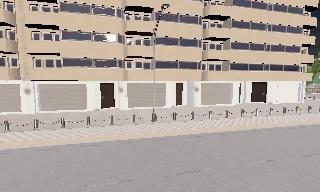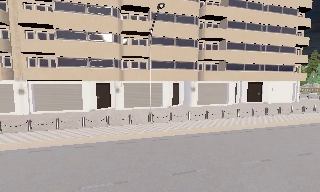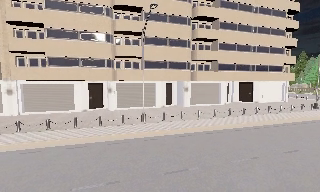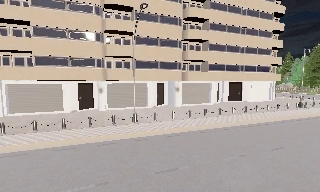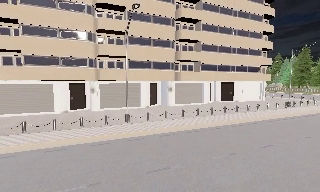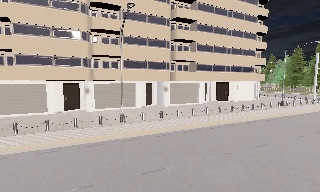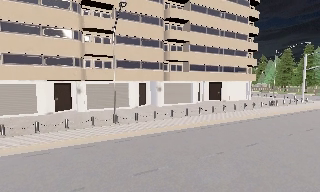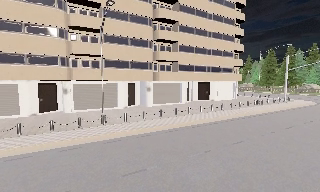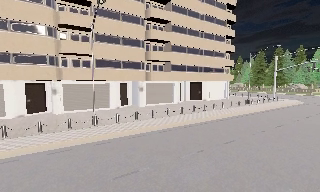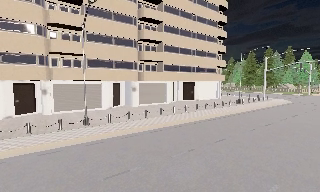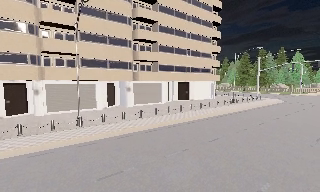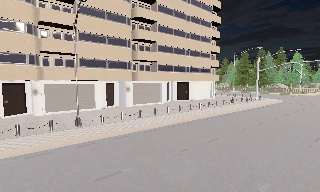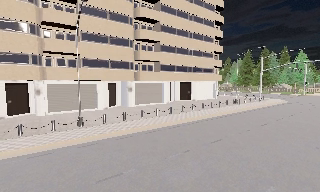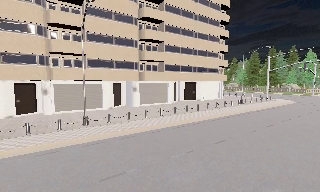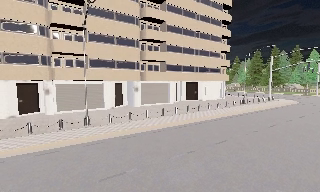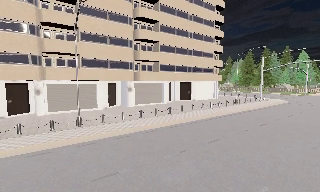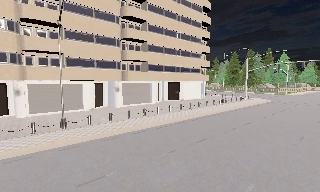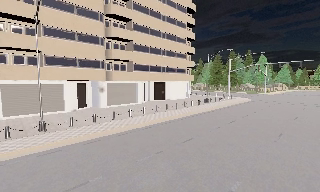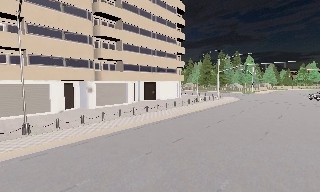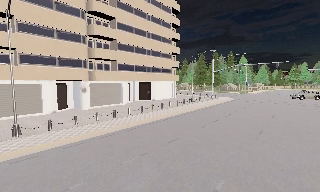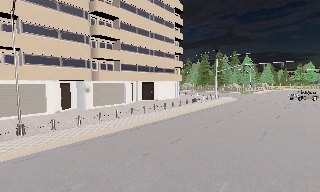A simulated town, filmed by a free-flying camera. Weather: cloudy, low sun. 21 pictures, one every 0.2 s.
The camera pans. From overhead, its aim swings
clockwise.
The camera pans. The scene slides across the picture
to the left.
0.0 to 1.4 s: The camera pans to its right, which is clockwise from overhead, by about 15 degrees.
1.4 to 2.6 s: The camera shifts only a little, or ends up much as it began.
2.6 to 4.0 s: The camera pans to its right, which is clockwise from overhead, by about 15 degrees.
The film runs forward here.
